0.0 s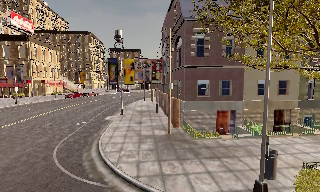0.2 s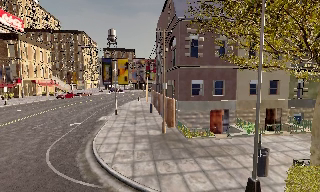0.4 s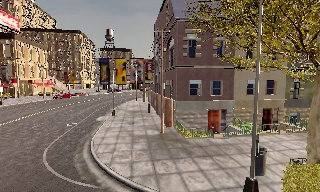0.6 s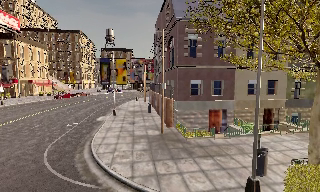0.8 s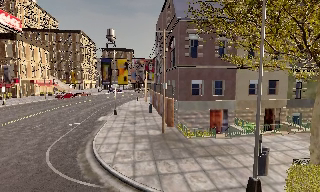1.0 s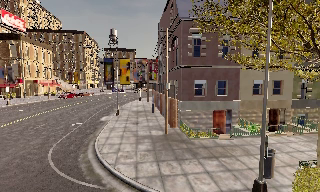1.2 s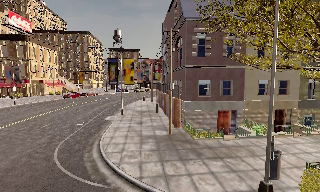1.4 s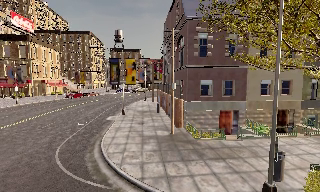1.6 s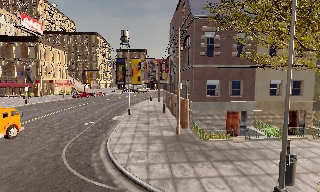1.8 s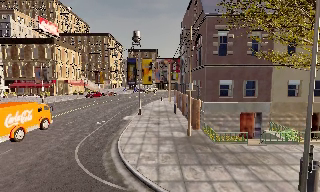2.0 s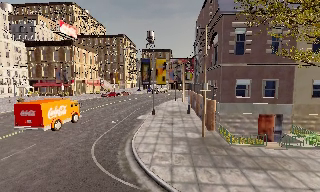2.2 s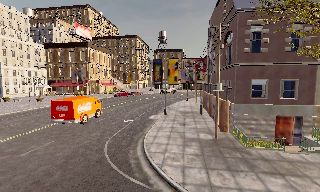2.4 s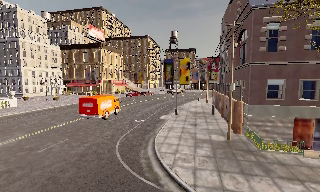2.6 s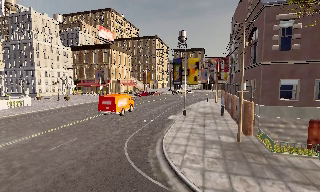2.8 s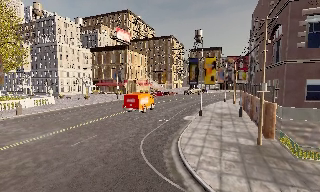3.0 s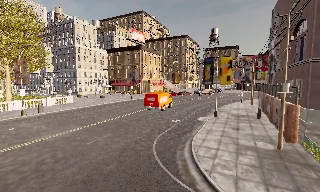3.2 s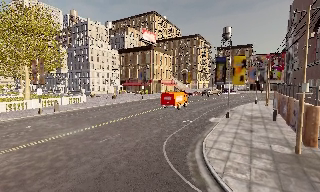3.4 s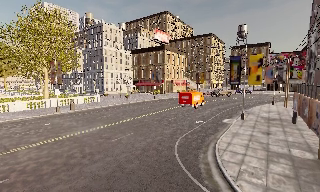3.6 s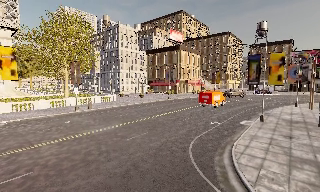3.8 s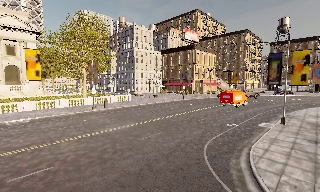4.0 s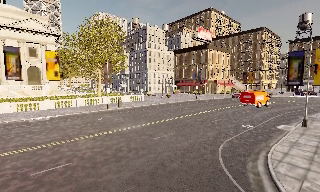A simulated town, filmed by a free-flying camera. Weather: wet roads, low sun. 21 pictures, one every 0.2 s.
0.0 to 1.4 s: The camera shifts only a little, or ends up much as it began.
1.4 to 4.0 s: The scene slides to the right, as the camera pans about 55 degrees to its left. It travels forward, about 0.5 m.
The film runs forward here.
